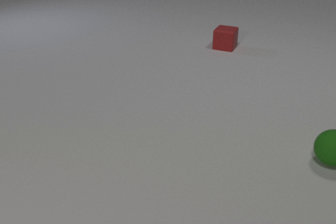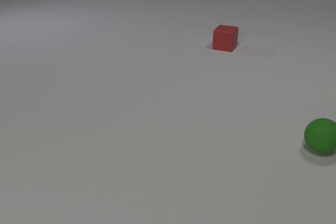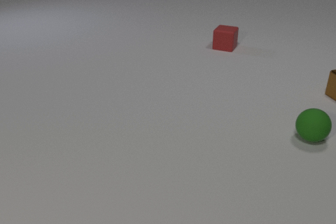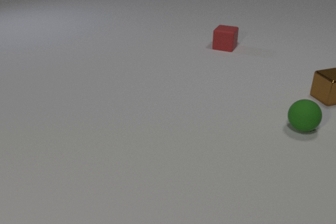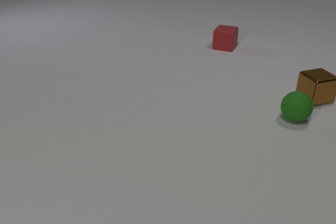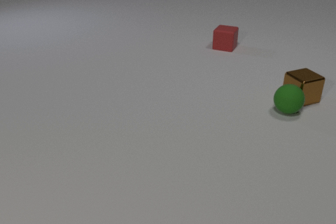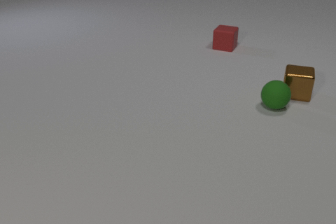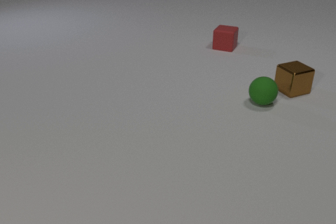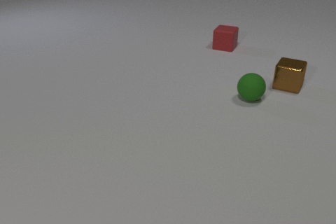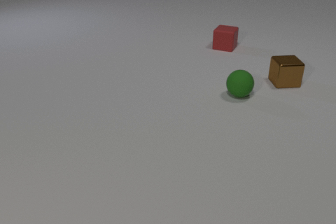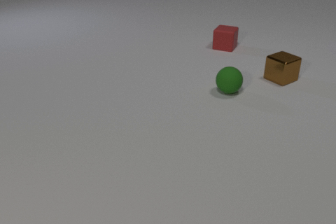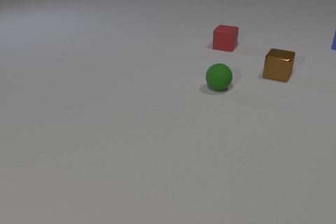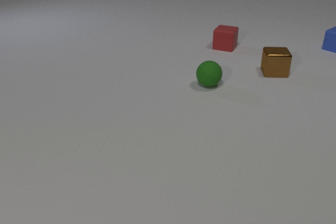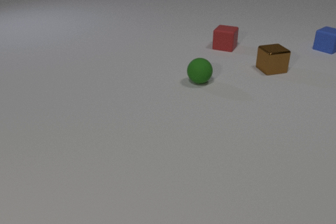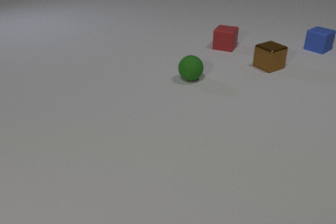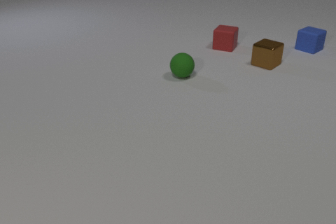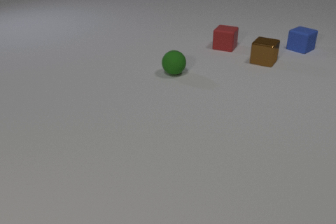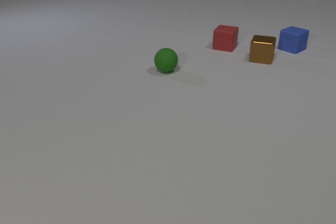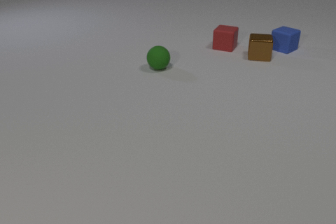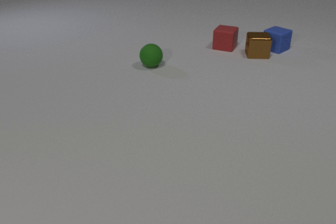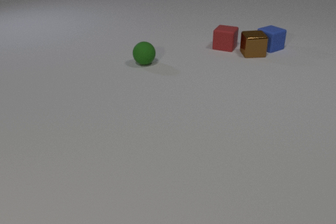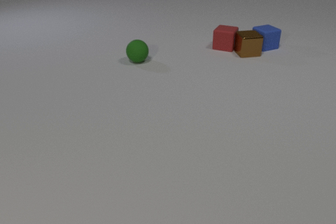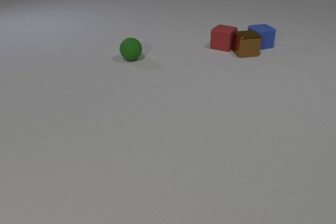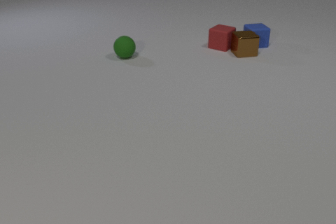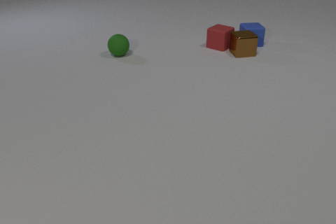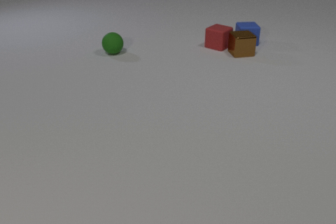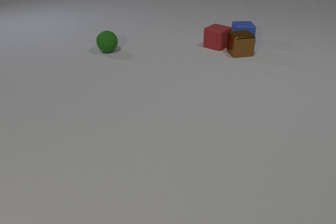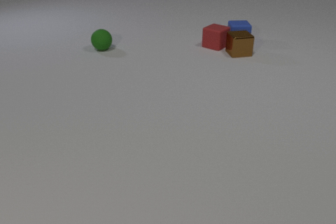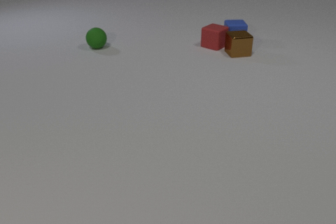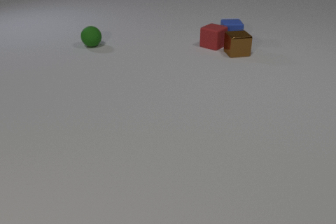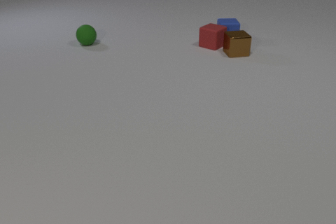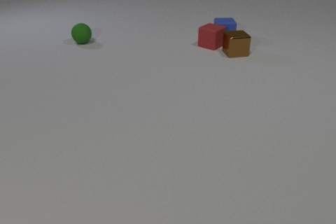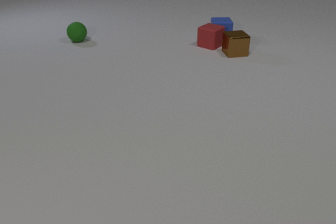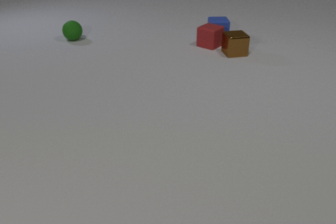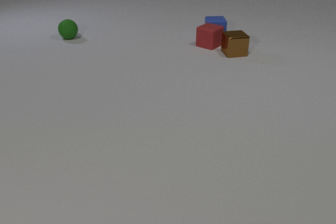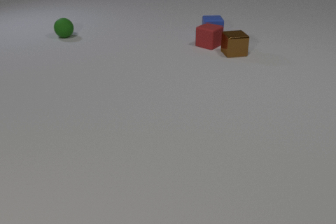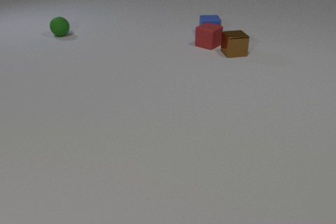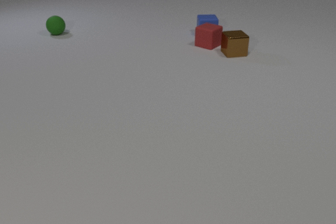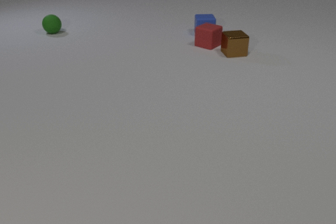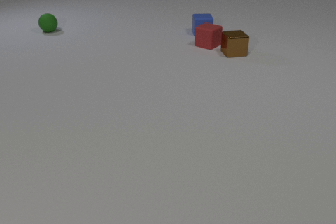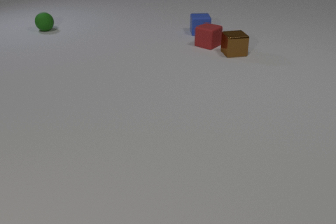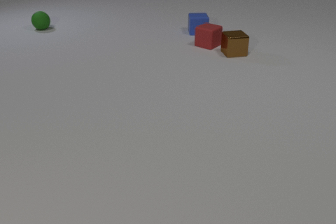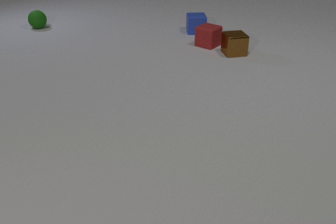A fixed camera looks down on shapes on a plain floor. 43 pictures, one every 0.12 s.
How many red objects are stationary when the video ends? 1.
How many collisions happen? 3.
What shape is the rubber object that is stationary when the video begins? cube.
0.00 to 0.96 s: The brown metal cube comes in at the right edge, slides to the left. The green rubber sphere rolls away from the camera and to the left. The brown metal cube and the green rubber sphere collide.
0.96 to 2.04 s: The brown metal cube slides away from the camera and to the left. The green rubber sphere rolls to the left and away from the camera. The blue rubber cube comes in at the right edge, slides to the left.
2.04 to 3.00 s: The brown metal cube slides to the left and away from the camera. The green rubber sphere rolls to the left and away from the camera. The blue rubber cube slides to the left, spins clockwise seen from above by about 45 degrees, its near face sliding to the left. The red rubber cube slides to the left. The brown metal cube and the blue rubber cube collide. The brown metal cube and the red rubber cube collide.
3.00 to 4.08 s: The brown metal cube slides to the left. The green rubber sphere rolls away from the camera and to the left. The blue rubber cube slides to the left and away from the camera. The red rubber cube slides to the left.
4.08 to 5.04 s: The green rubber sphere rolls away from the camera and to the left. The blue rubber cube slides to the left and away from the camera.
